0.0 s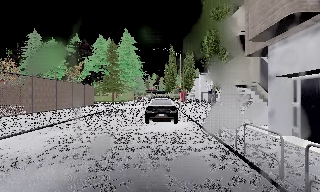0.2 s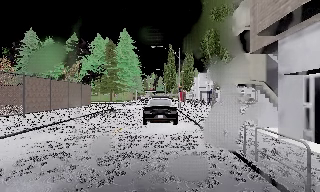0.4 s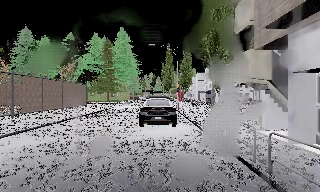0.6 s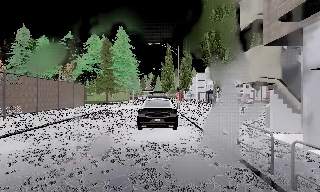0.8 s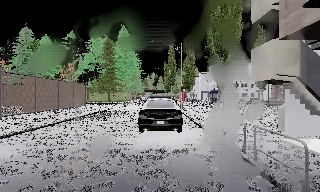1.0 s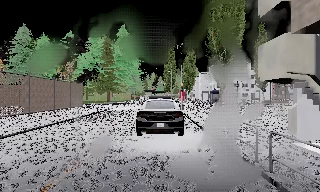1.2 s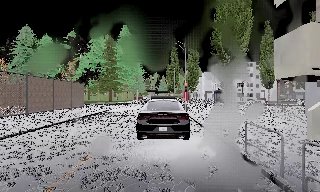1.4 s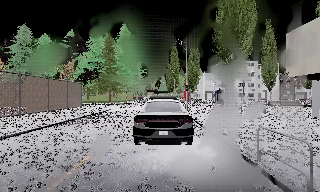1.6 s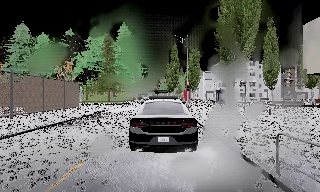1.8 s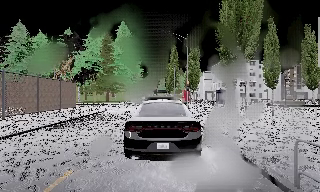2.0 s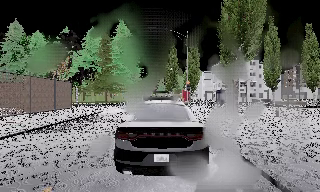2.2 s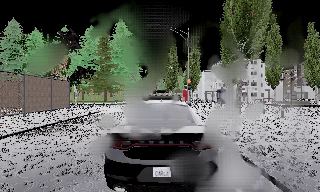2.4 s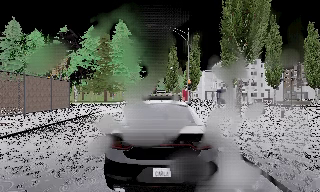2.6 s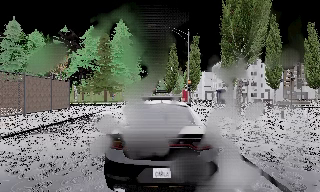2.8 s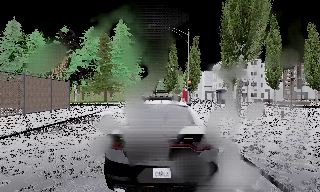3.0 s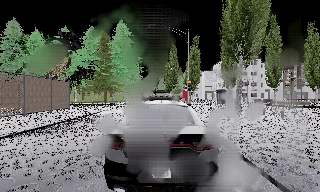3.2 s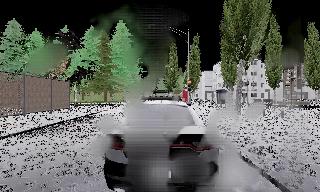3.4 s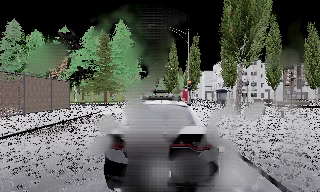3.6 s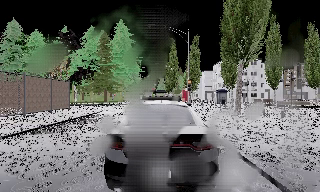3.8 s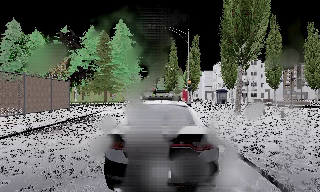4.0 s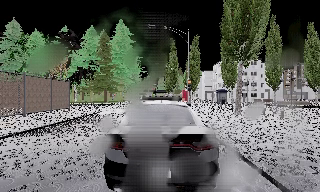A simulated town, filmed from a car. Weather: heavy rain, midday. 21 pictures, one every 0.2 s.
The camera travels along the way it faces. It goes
forward.
0.0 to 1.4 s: The camera travels forward, about 4 m, so what stands in front looms larger.
1.4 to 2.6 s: The camera travels forward, about 2 m, so what stands in front looms larger. It loses speed.
2.6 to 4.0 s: The camera keeps its place and its aim.
The film runs forward here.
